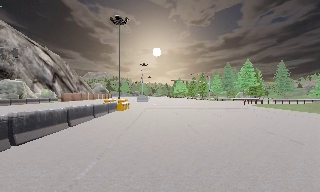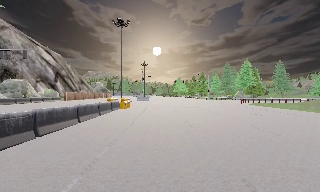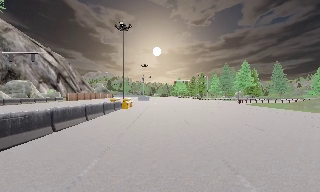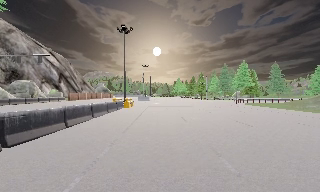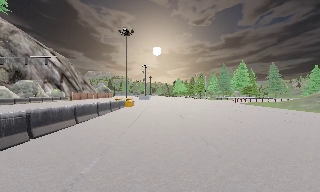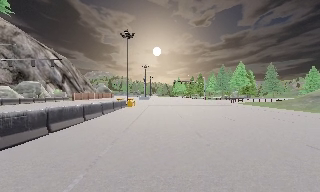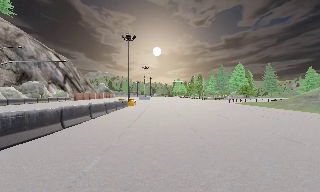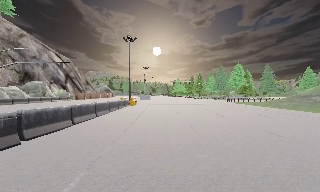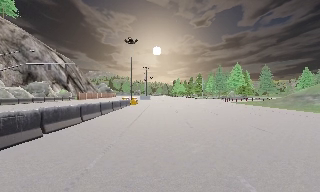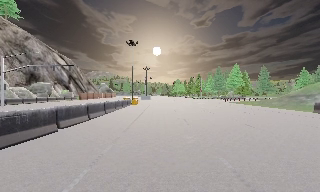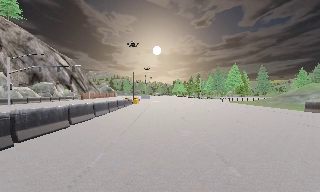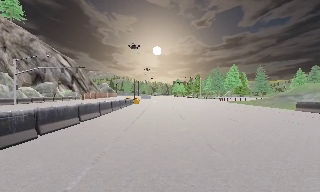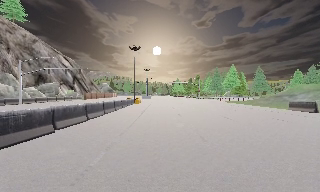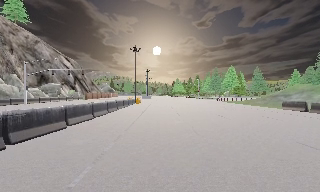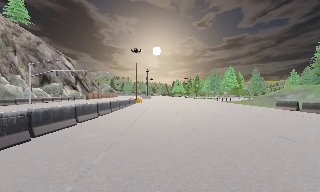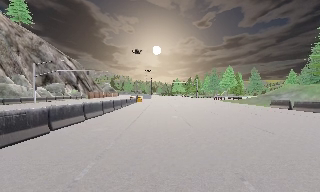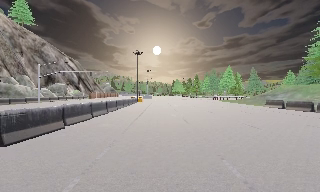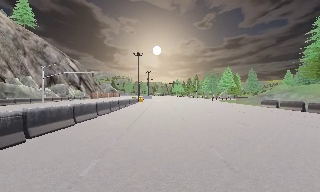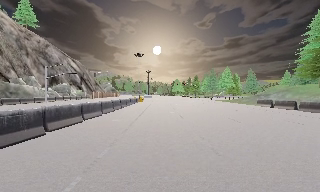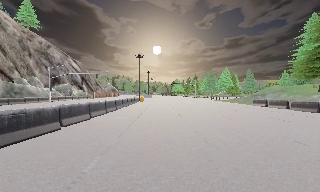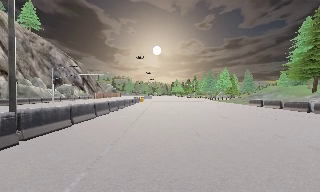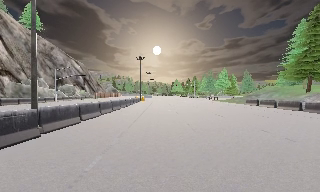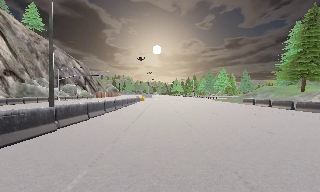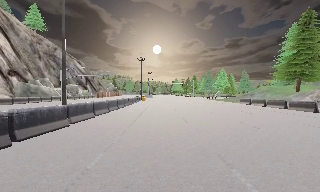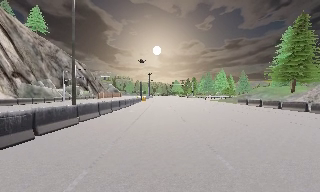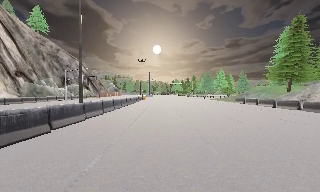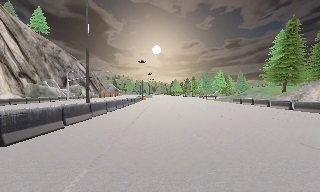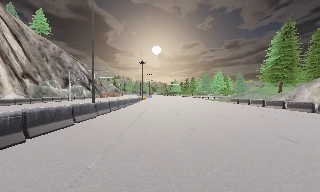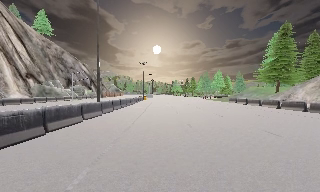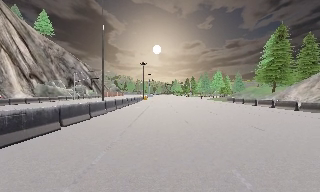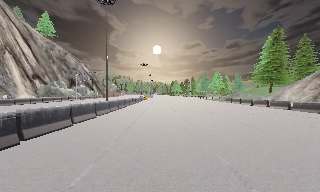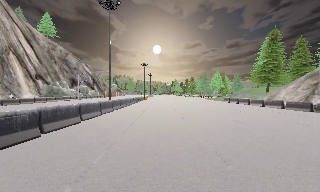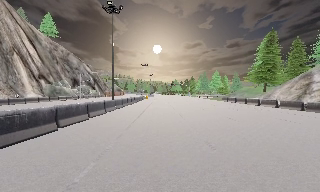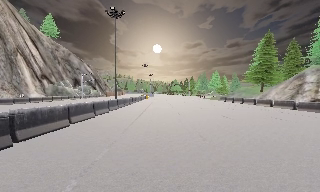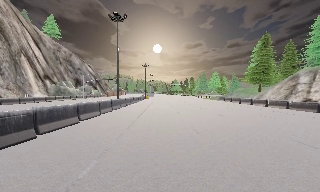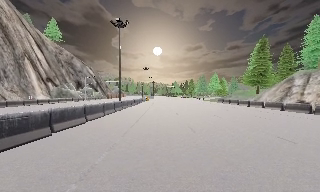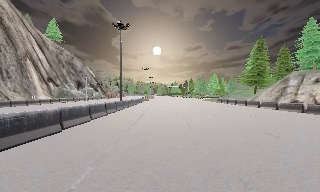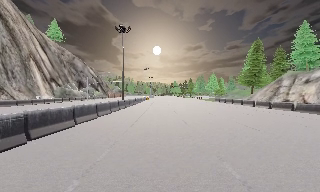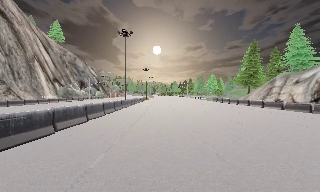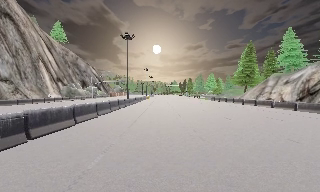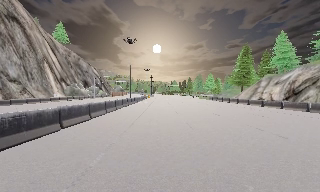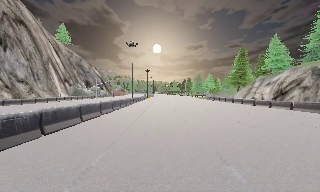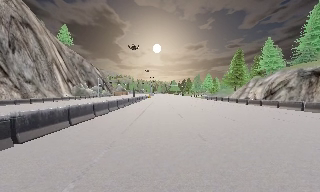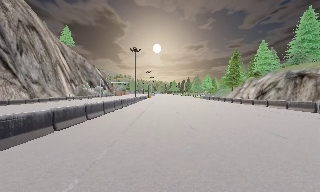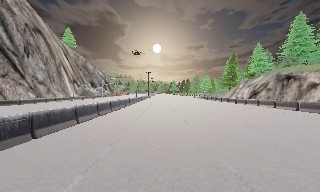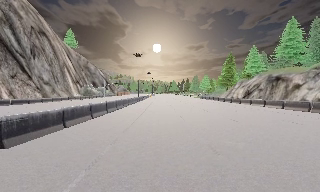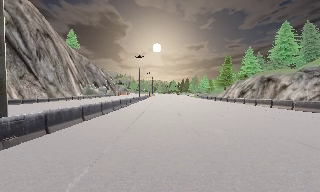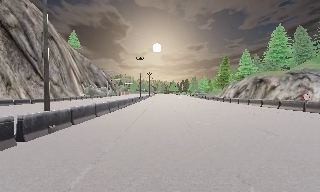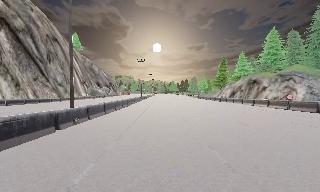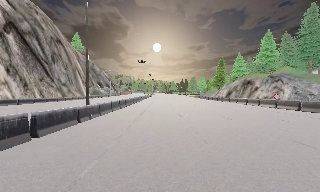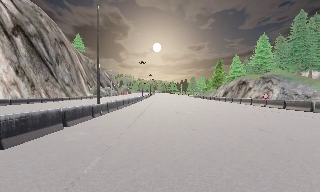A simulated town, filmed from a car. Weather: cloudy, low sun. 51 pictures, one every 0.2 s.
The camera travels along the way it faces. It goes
backward.
0.0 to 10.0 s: The camera travels backward, about 65 m, so what stands in front gets smaller. It gains speed.
The film runs backward here.
